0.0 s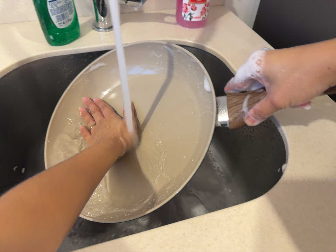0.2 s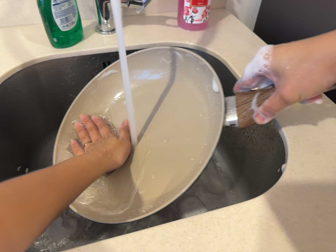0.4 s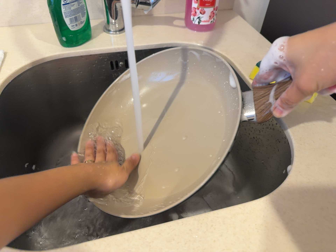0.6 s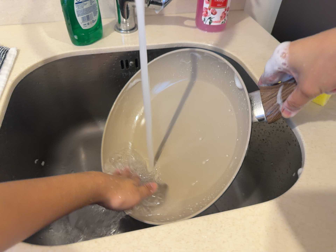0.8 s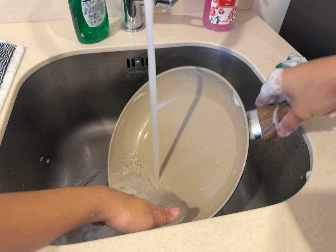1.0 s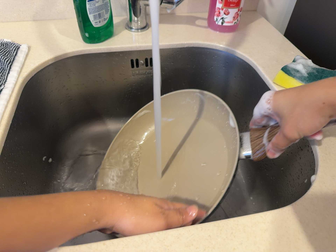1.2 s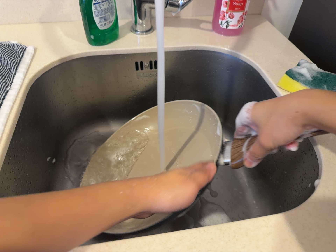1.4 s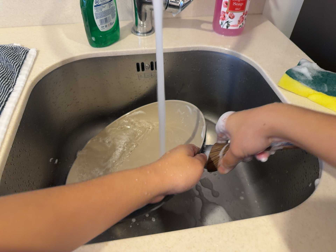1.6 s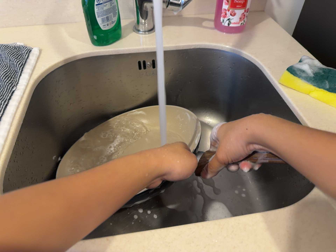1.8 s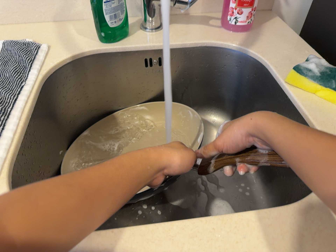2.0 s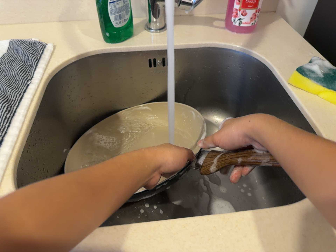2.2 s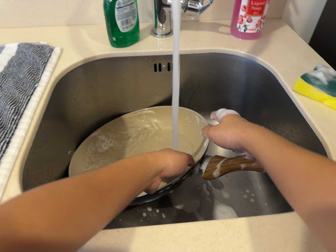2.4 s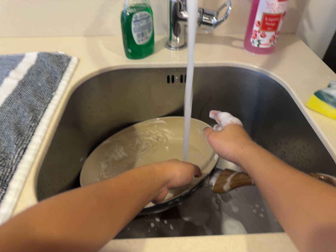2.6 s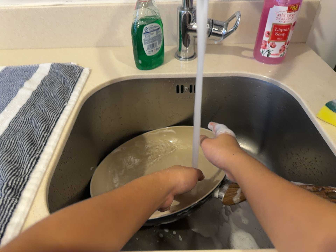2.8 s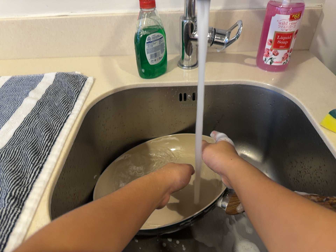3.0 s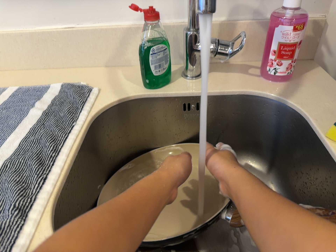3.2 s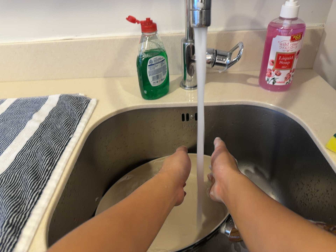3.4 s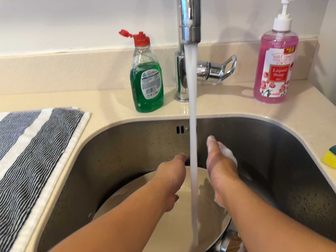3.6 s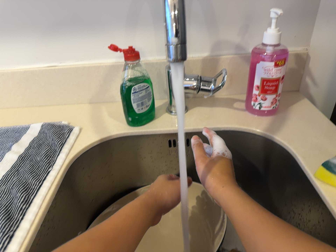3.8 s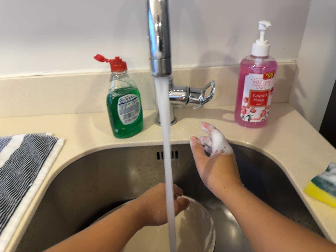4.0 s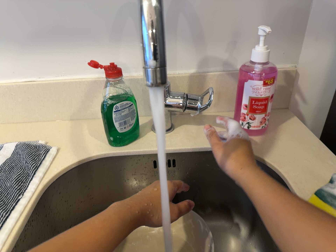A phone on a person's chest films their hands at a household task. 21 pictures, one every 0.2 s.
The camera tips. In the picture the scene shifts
downward.
0.0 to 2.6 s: The scene slides to the right, as the camera pans about 15 degrees to its left. It rolls about its line of sight by about 10 degrees, and the scene rotates clockwise.
2.6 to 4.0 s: The camera travels toward the top of its view, about 9 cm, so close, fixed things drift downward. Its aim tips toward the top of its view by about 10 degrees, and the scene shifts downward.
The film runs backward here.
